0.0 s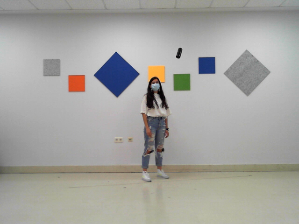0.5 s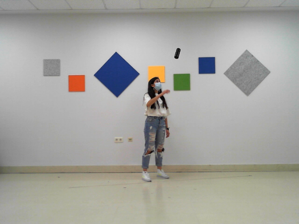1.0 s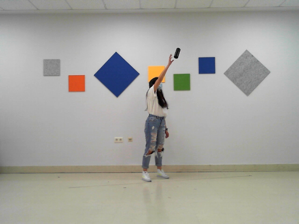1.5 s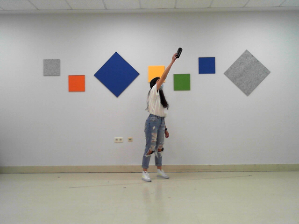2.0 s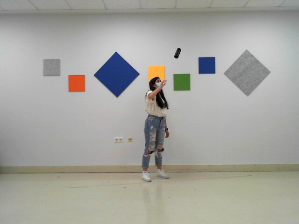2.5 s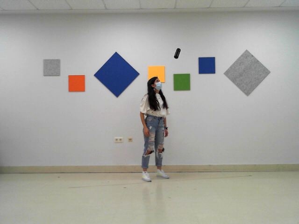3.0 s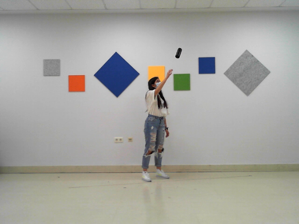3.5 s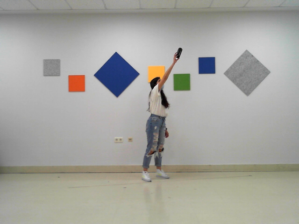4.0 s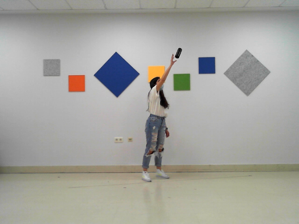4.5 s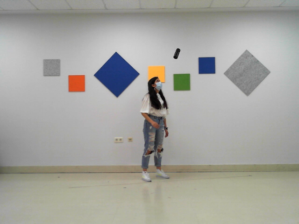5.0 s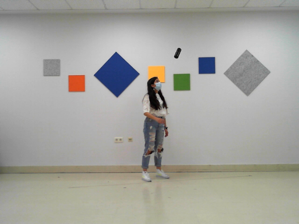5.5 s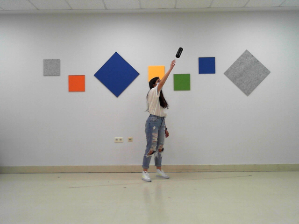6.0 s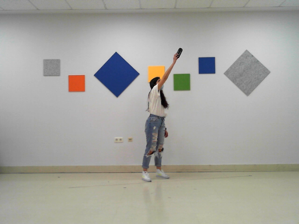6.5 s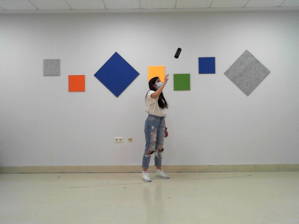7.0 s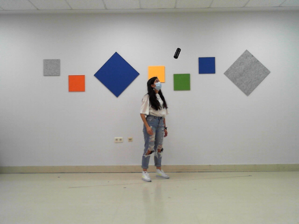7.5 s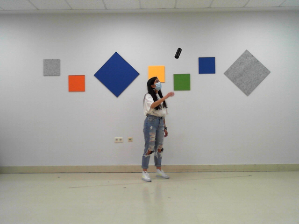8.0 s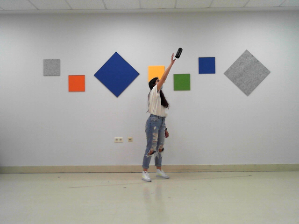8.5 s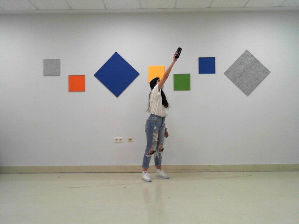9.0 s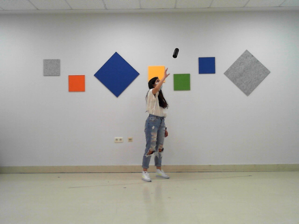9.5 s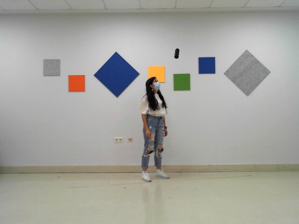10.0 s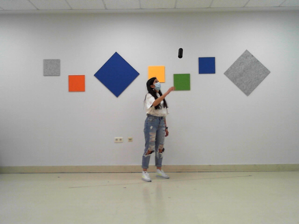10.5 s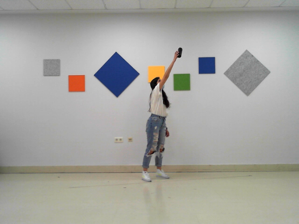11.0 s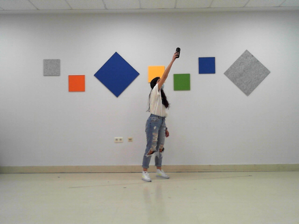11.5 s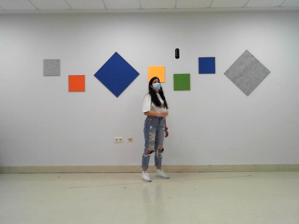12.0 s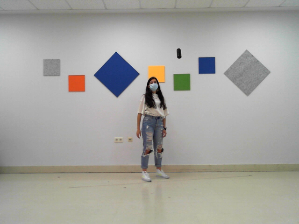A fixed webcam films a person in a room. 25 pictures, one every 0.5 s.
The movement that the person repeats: Reach up for a bottle in a high position, right hand.
